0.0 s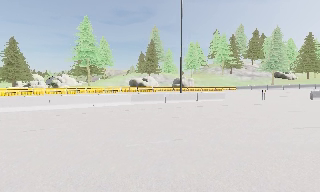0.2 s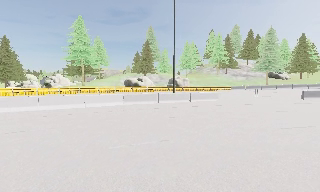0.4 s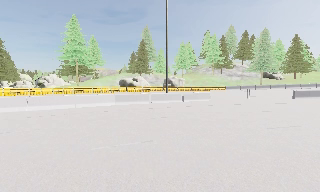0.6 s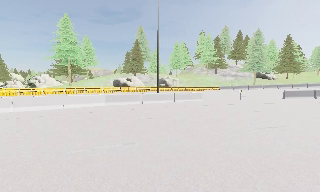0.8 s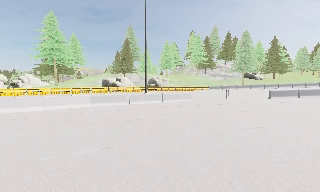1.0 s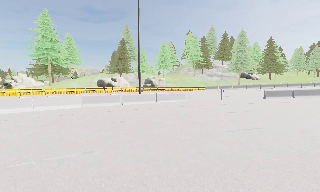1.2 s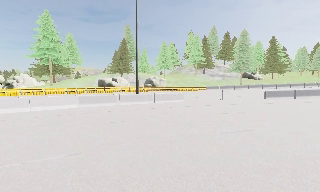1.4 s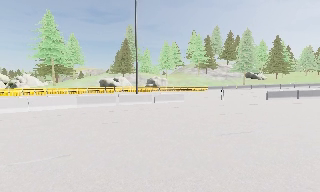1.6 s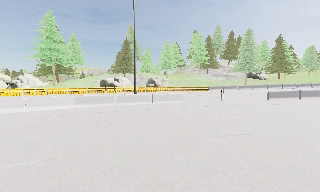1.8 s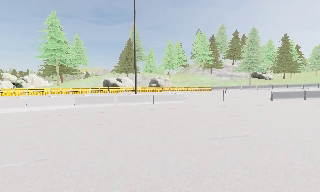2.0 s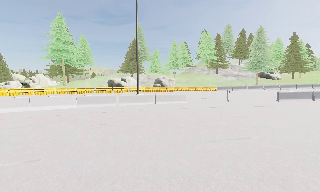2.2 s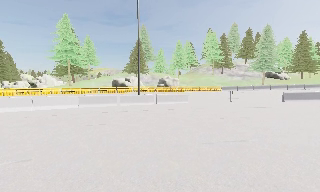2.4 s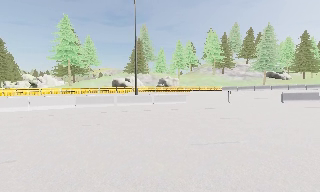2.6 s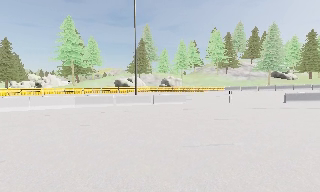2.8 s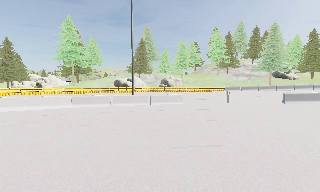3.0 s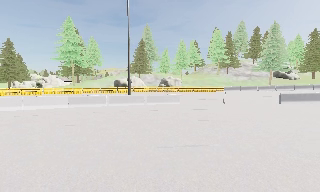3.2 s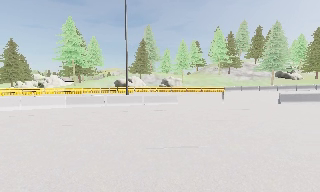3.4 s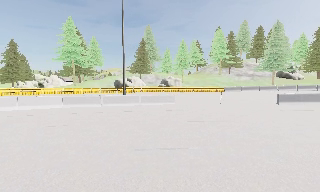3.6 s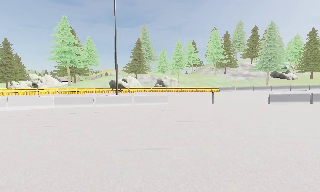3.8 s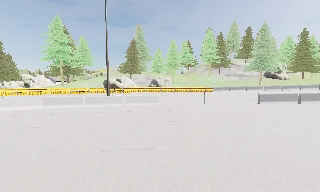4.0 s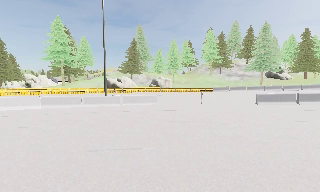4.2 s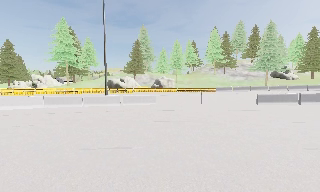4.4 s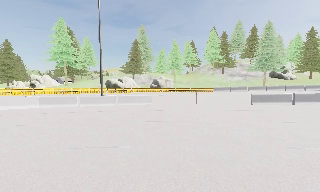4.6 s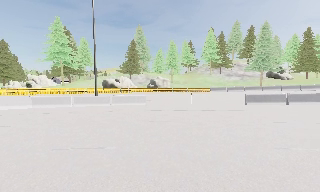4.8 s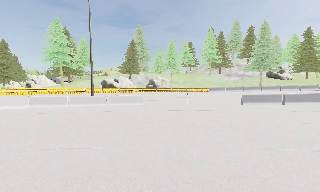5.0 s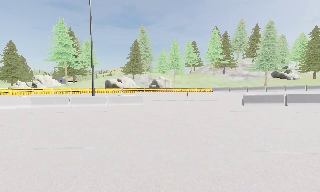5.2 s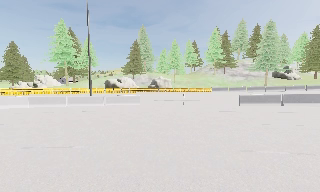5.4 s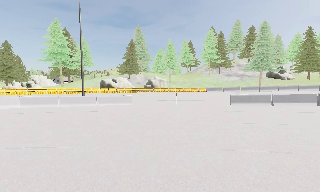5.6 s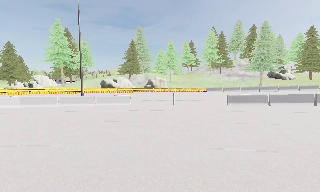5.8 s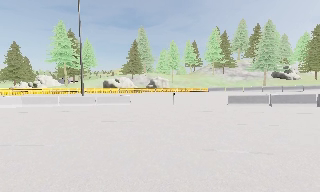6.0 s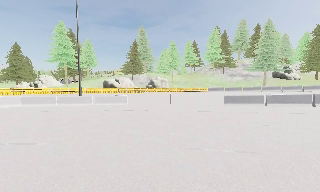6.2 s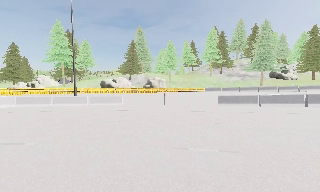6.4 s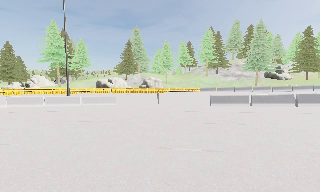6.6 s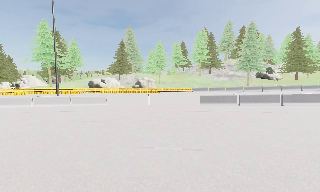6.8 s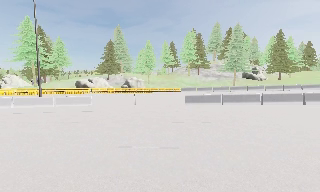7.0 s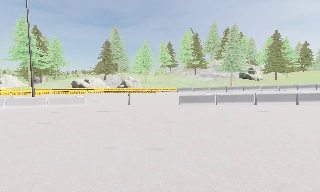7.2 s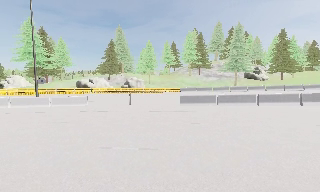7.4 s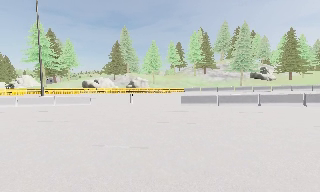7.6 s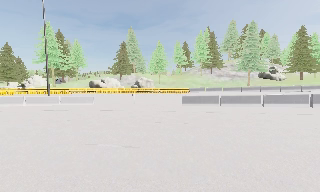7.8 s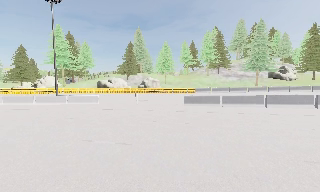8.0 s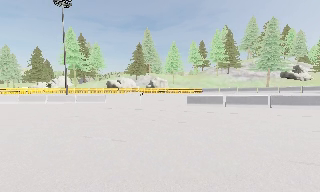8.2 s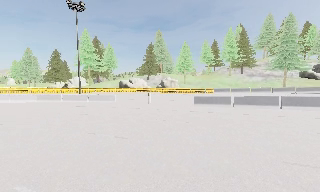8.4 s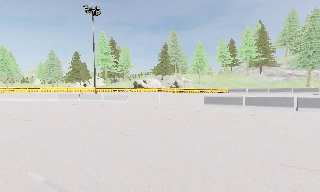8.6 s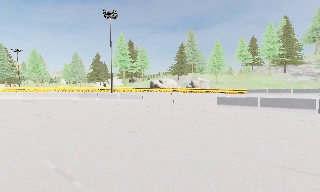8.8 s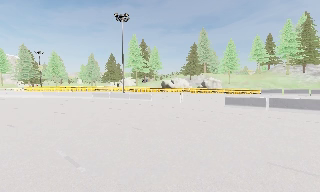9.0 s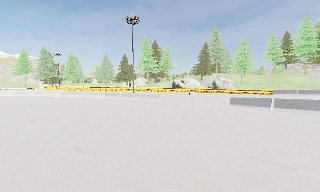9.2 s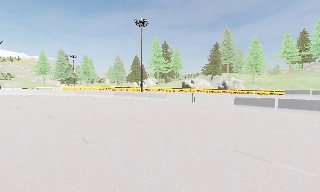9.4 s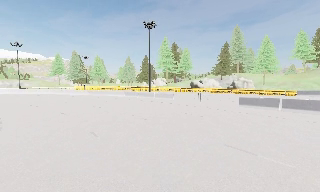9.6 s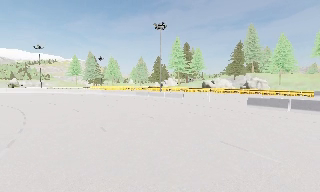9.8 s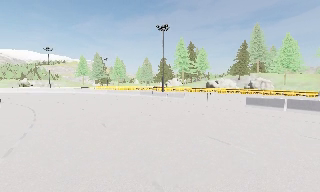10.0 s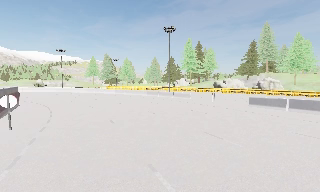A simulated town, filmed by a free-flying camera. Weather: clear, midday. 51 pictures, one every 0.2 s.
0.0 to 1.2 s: The camera travels to its right and forward, about 3 m, so close, fixed things drift to the left.
1.2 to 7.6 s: The camera pans to its left, which is counterclockwise from overhead, by about 15 degrees. It travels to its right, about 14 m, so close, fixed things drift to the left.
7.6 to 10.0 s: The camera pans to its left, which is counterclockwise from overhead, by about 50 degrees. It travels to its right and backward, about 9 m.
The film runs forward here.
